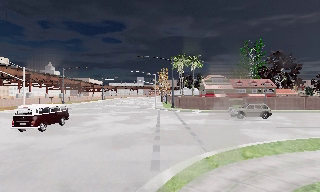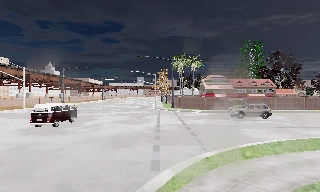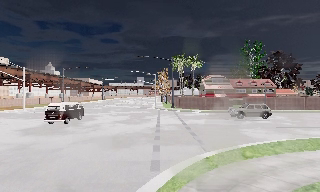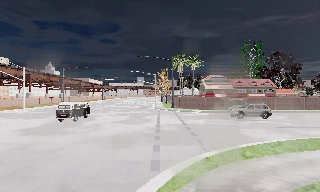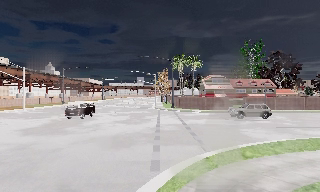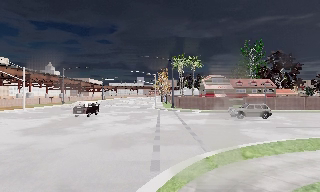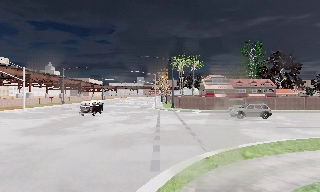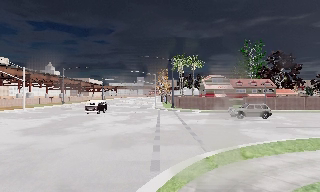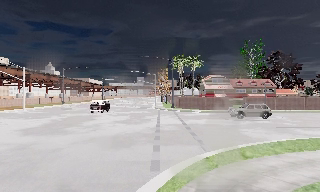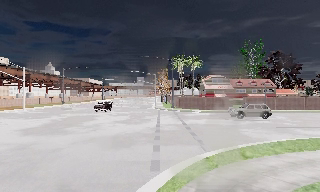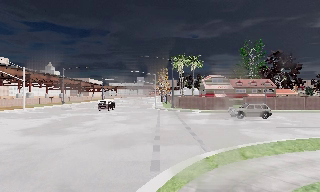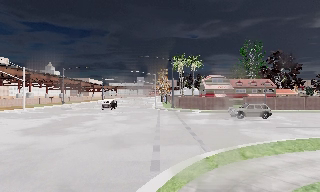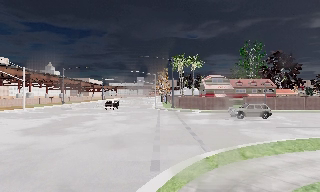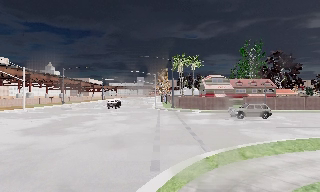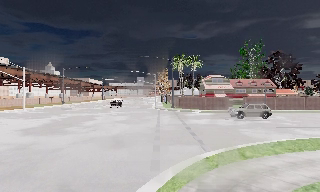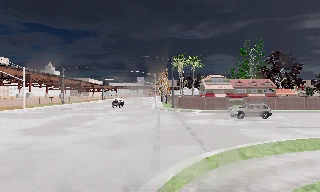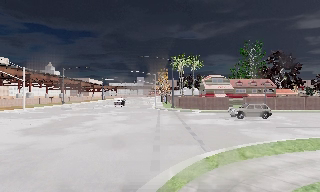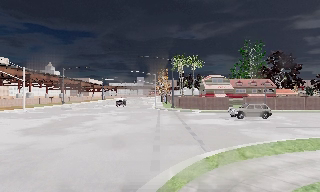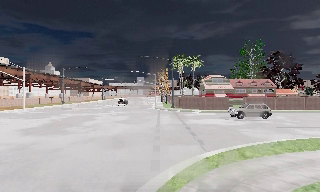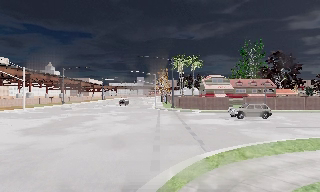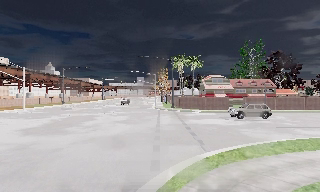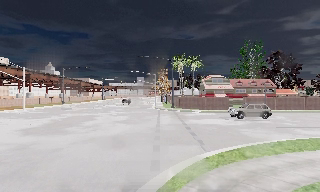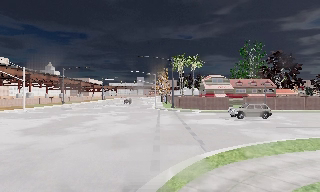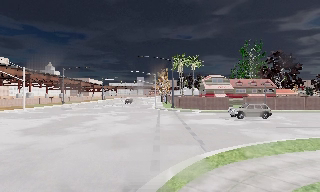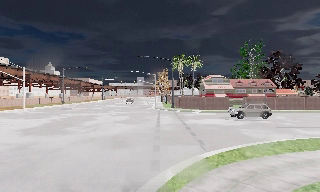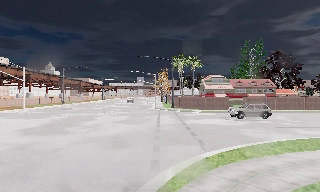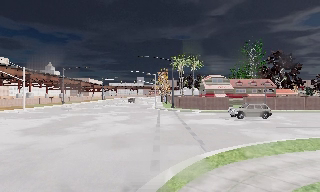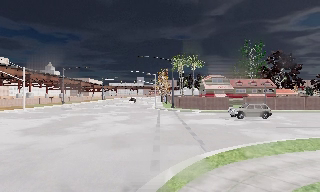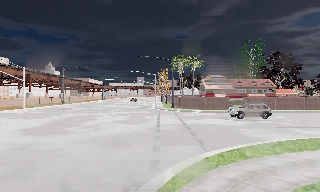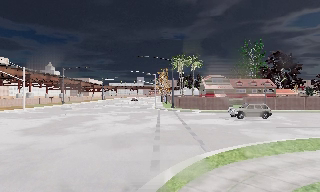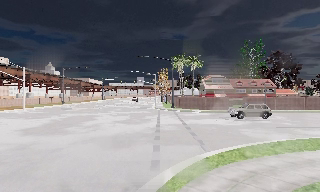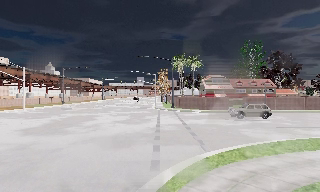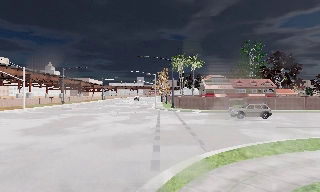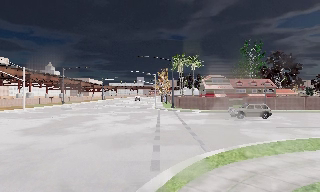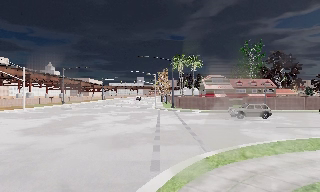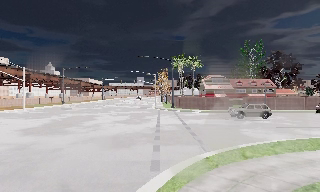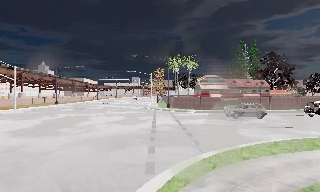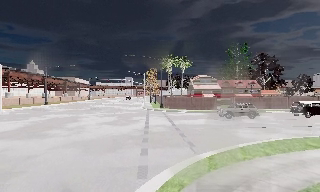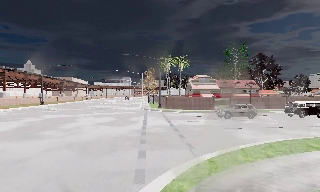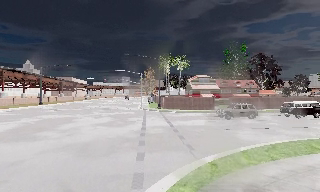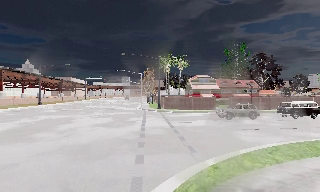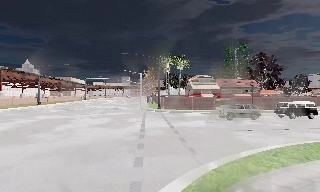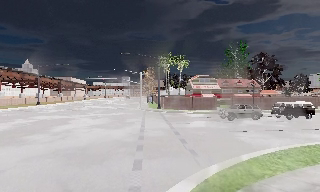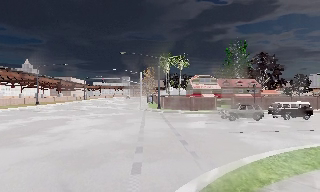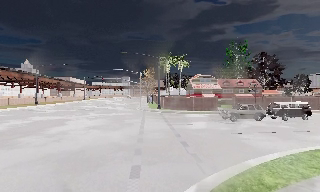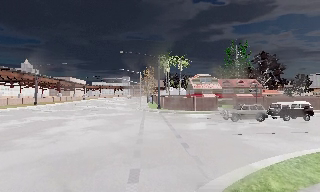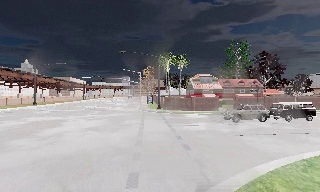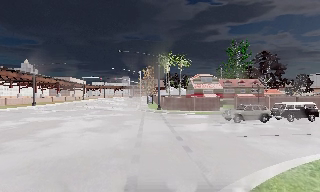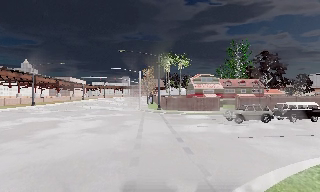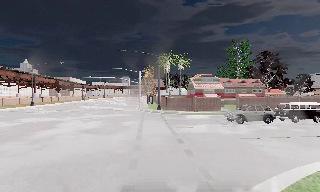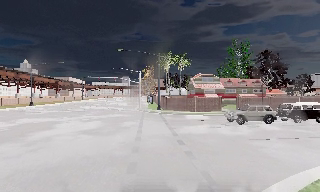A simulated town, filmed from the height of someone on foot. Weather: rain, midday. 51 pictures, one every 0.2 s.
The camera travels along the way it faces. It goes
forward.
0.0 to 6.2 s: The camera keeps its place and its aim.
6.2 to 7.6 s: The camera travels forward, about 1 m, so what stands in front looms larger. It gains speed.
7.6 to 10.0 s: The camera travels forward, about 3.5 m, so what stands in front looms larger.
The film runs forward here.
